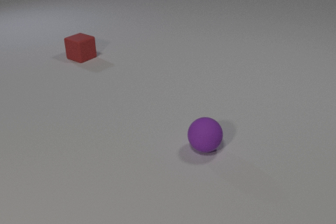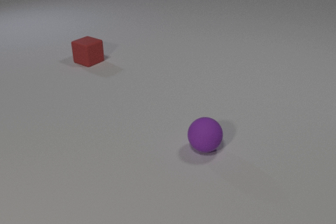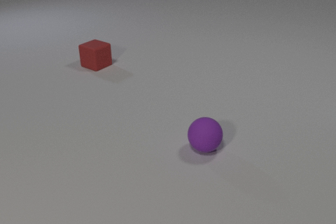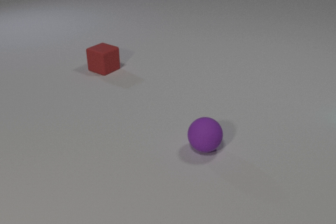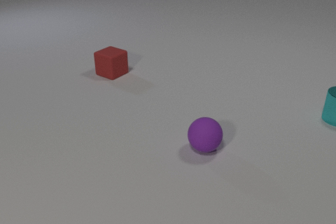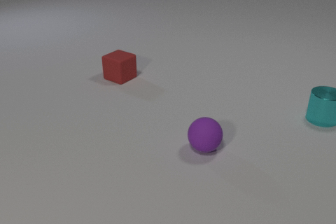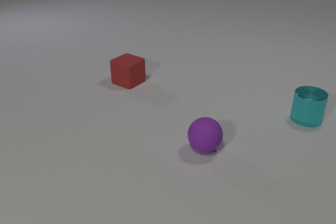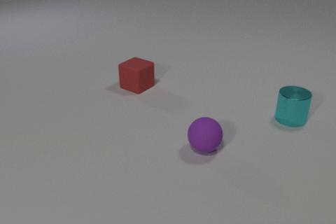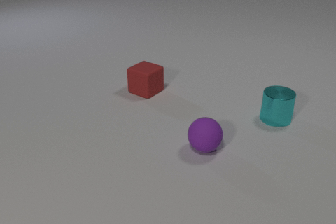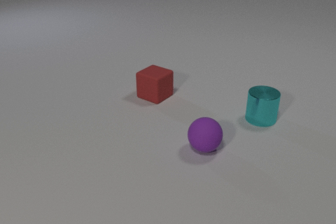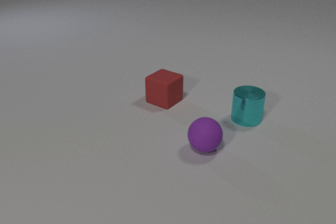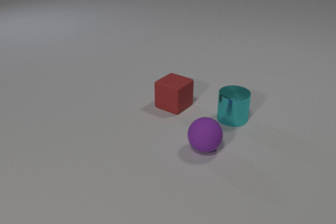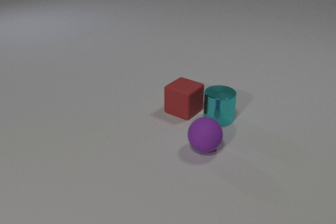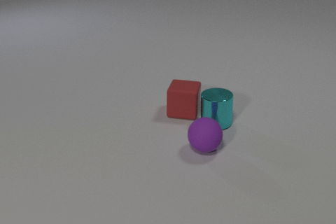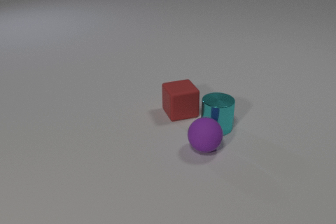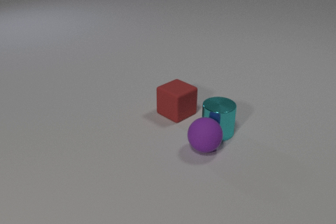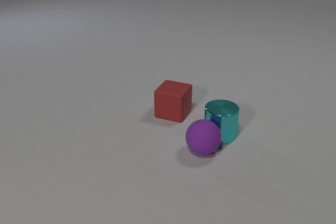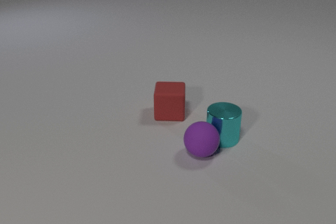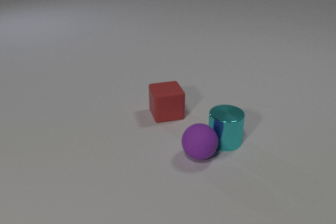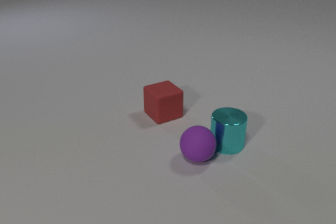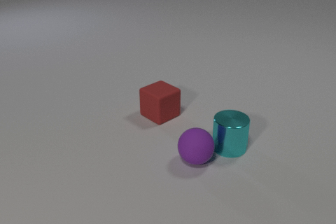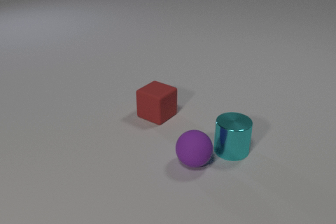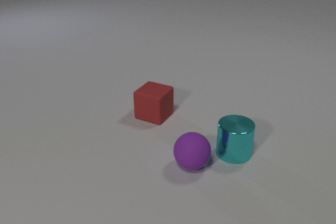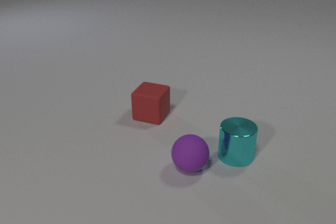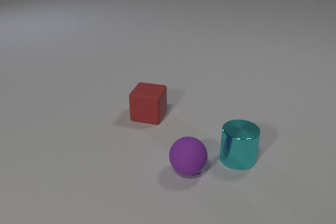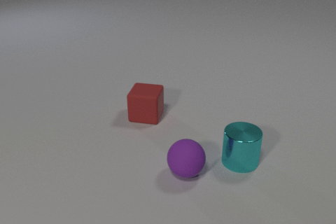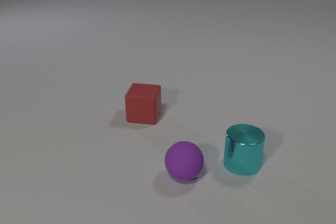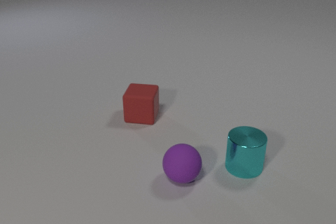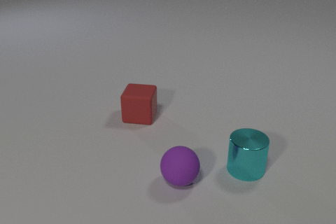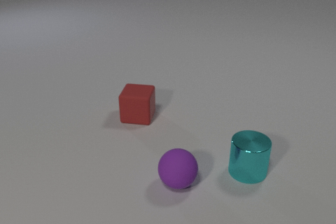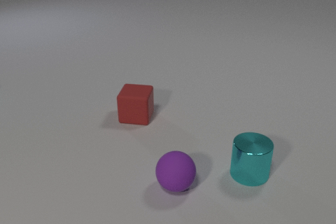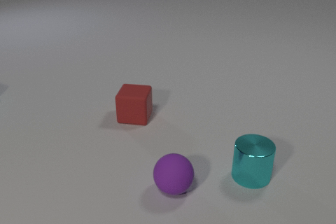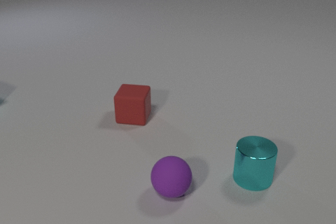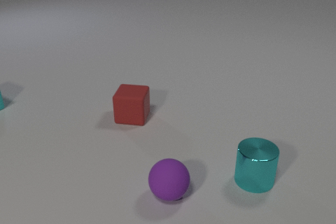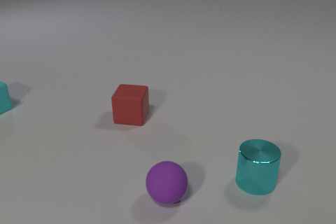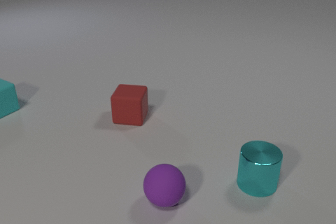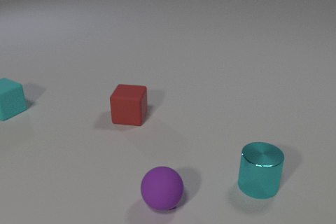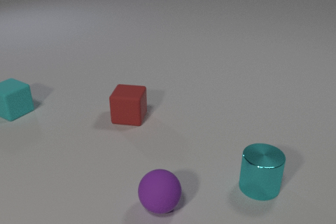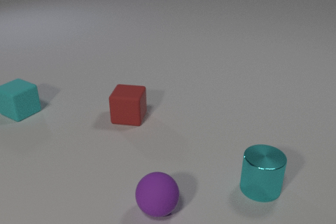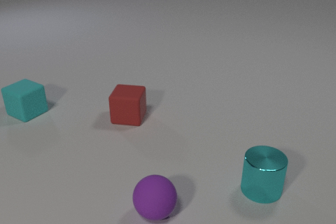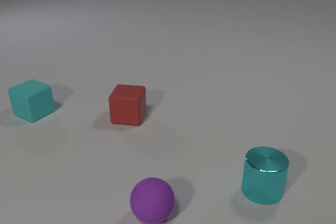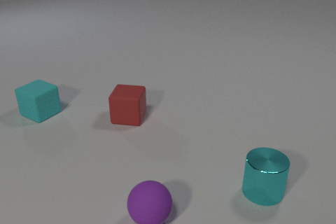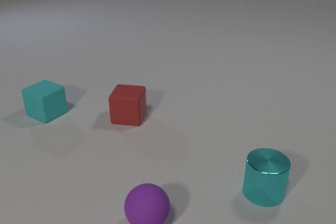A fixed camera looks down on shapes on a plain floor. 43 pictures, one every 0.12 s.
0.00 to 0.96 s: The cyan metal cylinder comes in at the right edge, slides to the left. The red rubber cube slides toward the camera and to the right.
0.96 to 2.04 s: The cyan metal cylinder slides to the left and toward the camera. The red rubber cube slides toward the camera and to the right, spins so that its near face slides to the right, counterclockwise seen from above. The purple rubber sphere rolls toward the camera. The cyan metal cylinder and the red rubber cube collide. The cyan metal cylinder and the purple rubber sphere collide.
2.04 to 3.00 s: The cyan metal cylinder slides toward the camera and to the right. The red rubber cube slides to the left, spins counterclockwise seen from above by about 75 degrees, its near face sliding to the right. The purple rubber sphere rolls toward the camera and to the left.
3.00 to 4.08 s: The cyan metal cylinder slides toward the camera and to the right. The red rubber cube slides to the left. The purple rubber sphere rolls toward the camera and to the left. The cyan rubber cube comes in at the left edge, slides to the right.
4.08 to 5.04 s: The cyan metal cylinder slides toward the camera and to the right. The purple rubber sphere rolls toward the camera and to the left. The cyan rubber cube slides to the right and toward the camera.
Are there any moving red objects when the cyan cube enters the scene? yes.
How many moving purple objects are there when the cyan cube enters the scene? 1.
What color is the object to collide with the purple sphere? cyan.
